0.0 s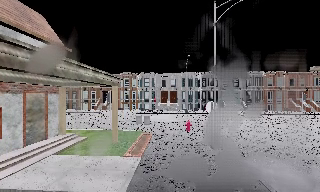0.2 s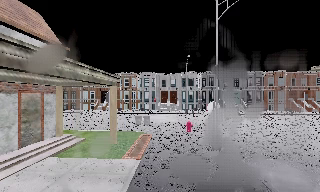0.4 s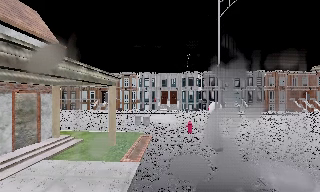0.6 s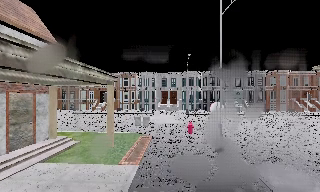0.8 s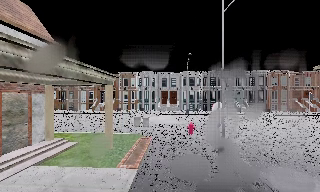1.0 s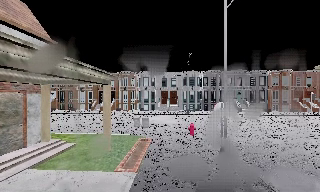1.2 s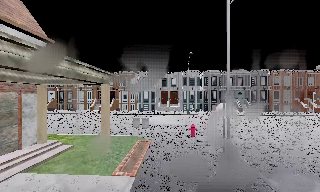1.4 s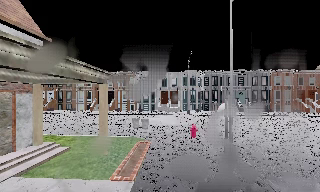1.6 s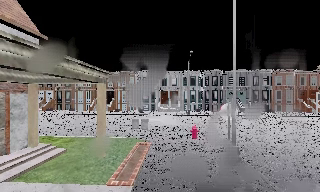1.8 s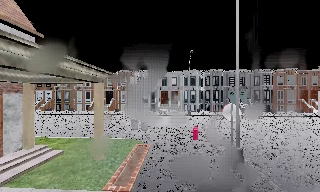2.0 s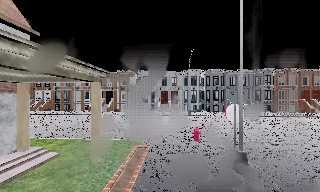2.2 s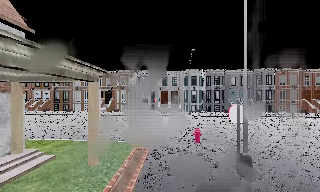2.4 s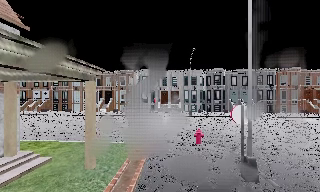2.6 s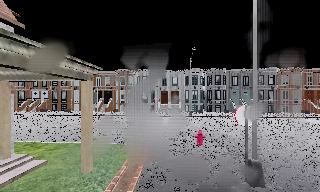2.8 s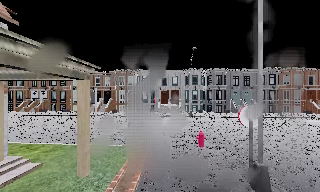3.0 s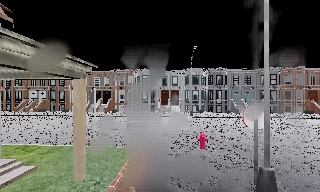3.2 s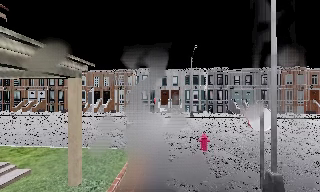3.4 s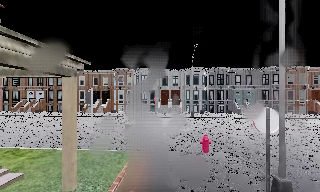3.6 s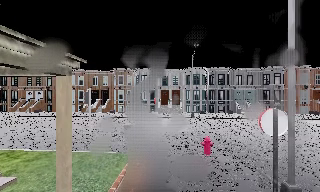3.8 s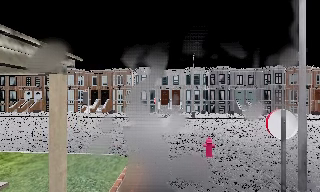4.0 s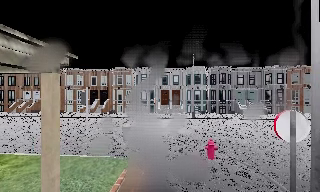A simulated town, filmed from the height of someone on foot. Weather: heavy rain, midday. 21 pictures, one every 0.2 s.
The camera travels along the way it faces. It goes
forward.
0.0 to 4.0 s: The camera travels forward, about 5 m, so what stands in front looms larger.
The film runs forward here.
